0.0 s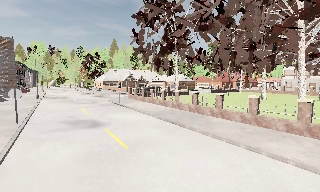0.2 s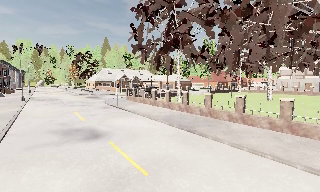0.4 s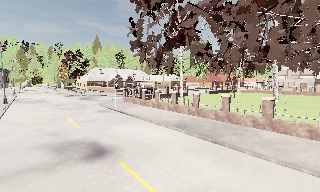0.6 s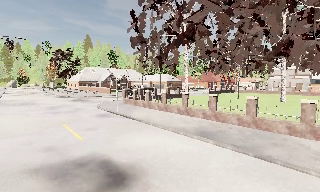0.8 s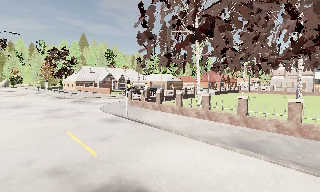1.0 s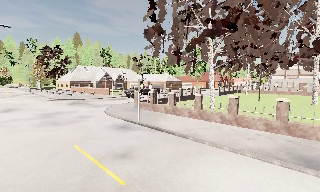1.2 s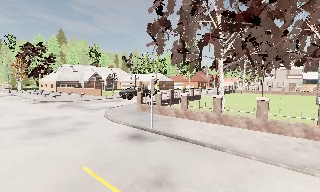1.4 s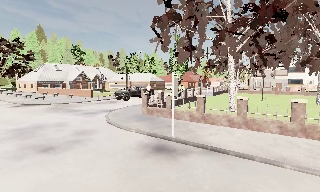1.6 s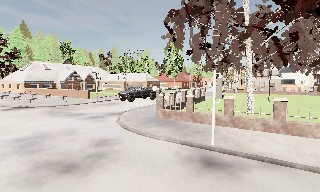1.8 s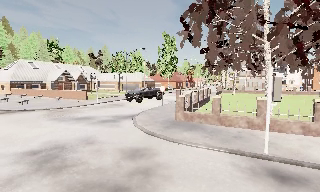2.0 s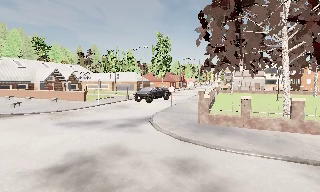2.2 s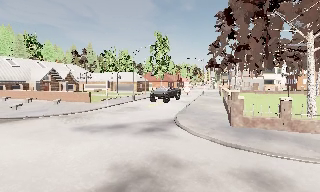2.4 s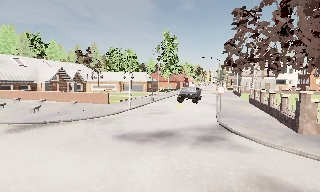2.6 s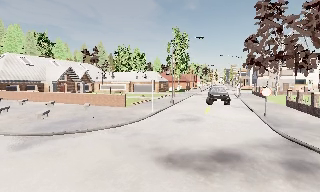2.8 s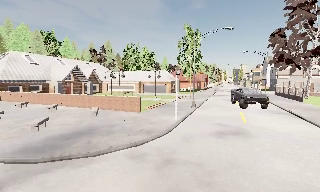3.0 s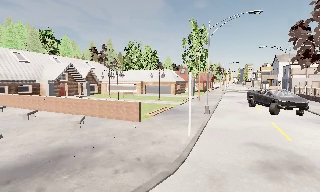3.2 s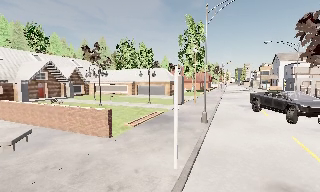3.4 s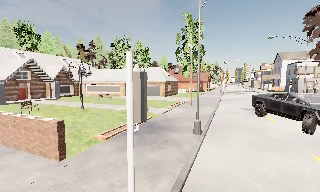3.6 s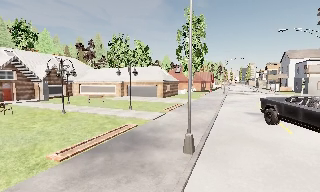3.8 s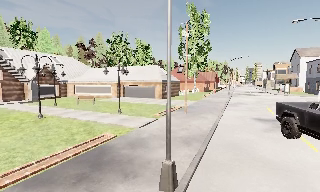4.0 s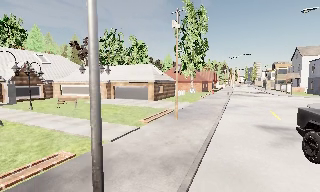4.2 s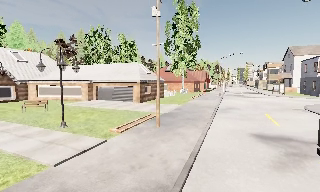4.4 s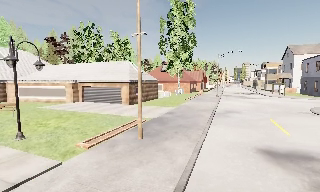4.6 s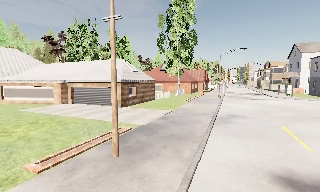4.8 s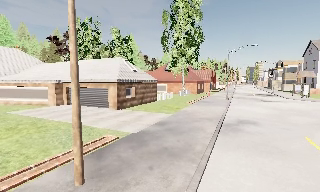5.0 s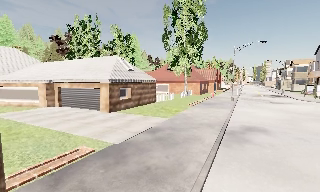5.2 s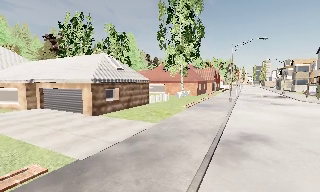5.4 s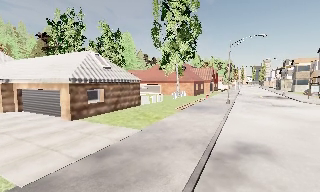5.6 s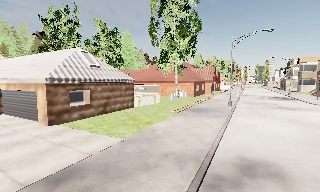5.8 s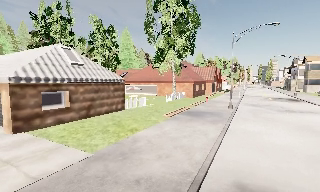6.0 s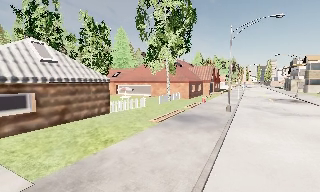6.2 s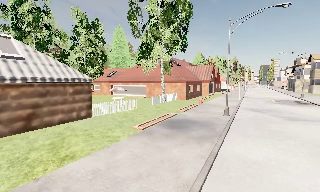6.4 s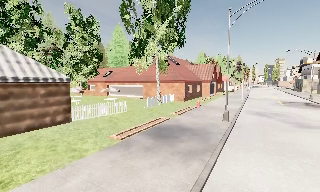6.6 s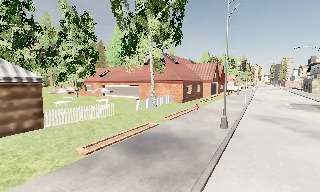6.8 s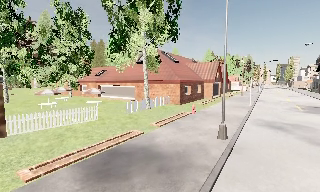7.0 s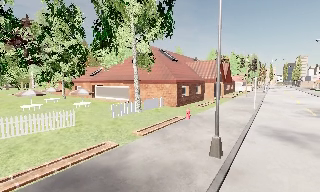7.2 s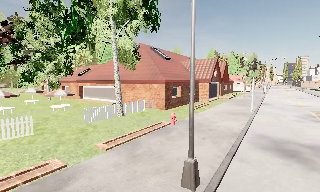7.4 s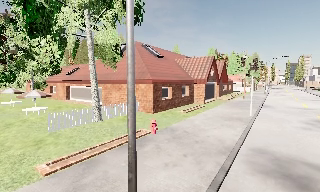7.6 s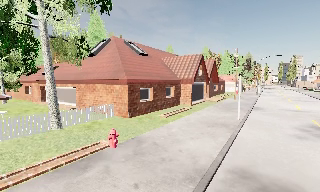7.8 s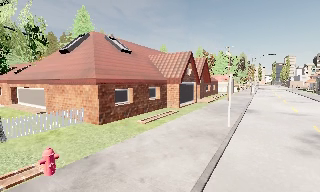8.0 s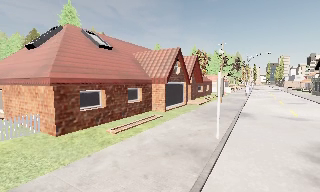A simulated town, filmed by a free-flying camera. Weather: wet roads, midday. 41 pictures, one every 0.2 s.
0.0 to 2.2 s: The camera pans to its right, which is clockwise from overhead, by about 35 degrees. It travels to its left and forward, about 25 m, so close, fixed things drift to the right.
2.2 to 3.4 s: The camera travels forward, about 16 m, so what stands in front looms larger.
3.4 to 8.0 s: The camera travels forward and to its right, about 45 m, so what stands in front looms larger.
The film runs backward here.
